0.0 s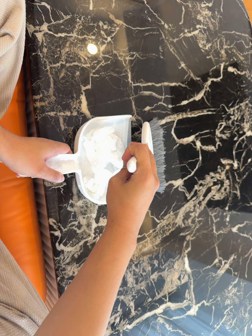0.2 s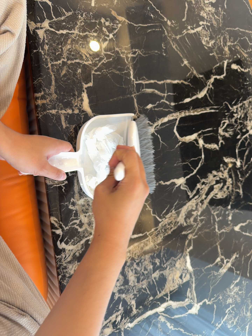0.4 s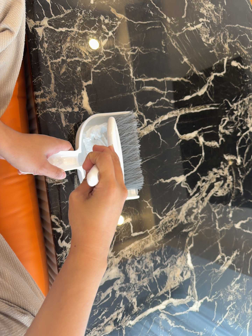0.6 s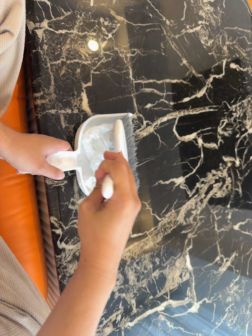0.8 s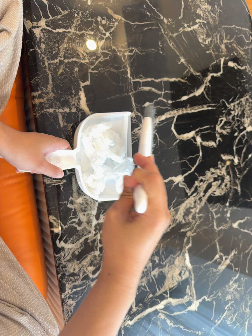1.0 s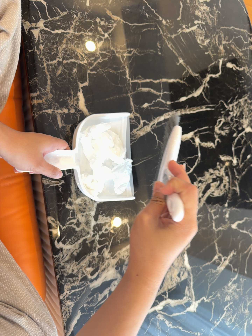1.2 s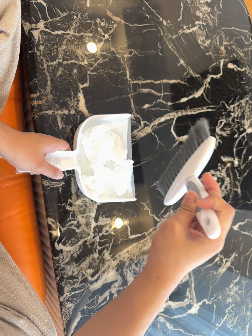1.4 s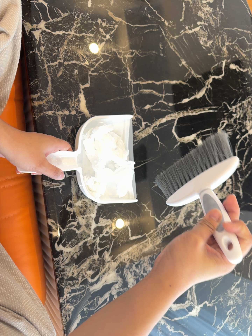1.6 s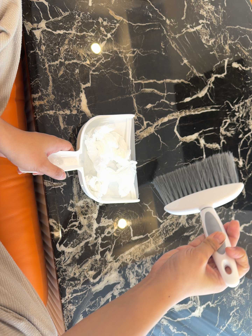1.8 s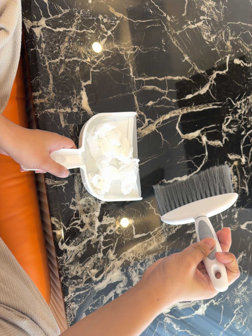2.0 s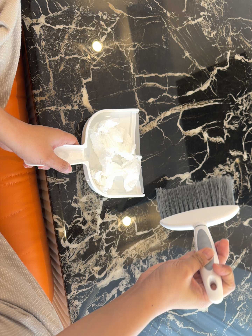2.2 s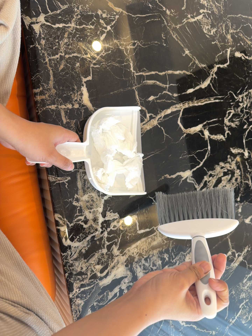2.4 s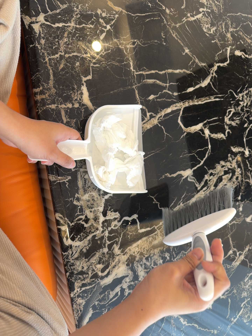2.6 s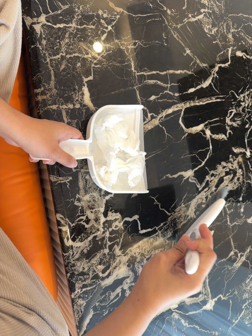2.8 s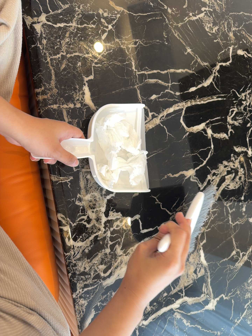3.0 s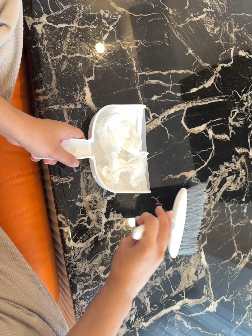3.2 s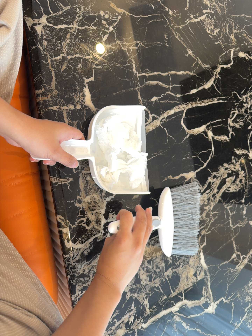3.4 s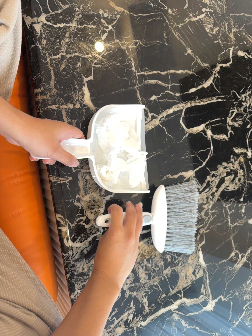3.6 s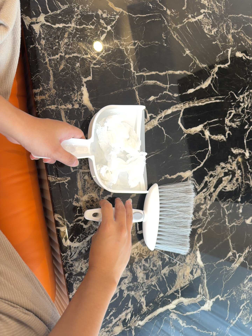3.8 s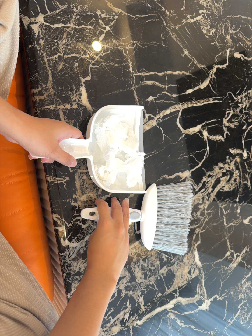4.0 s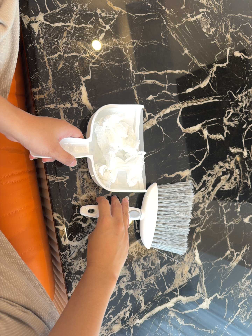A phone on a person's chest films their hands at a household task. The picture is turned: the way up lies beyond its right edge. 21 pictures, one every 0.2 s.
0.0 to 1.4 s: The camera keeps its place and its aim.
1.4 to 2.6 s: The camera shifts only a little, or ends up much as it began.
2.6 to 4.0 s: The camera keeps its place and its aim.
The film runs forward here.
